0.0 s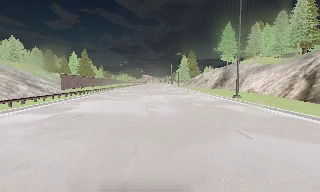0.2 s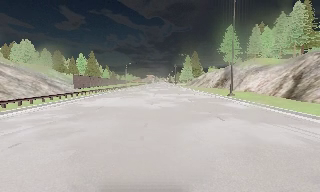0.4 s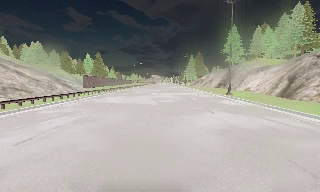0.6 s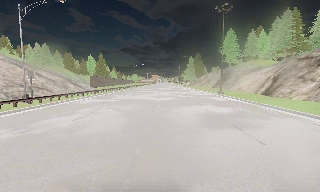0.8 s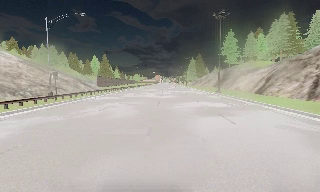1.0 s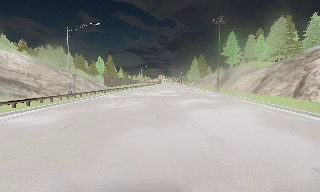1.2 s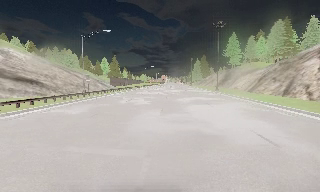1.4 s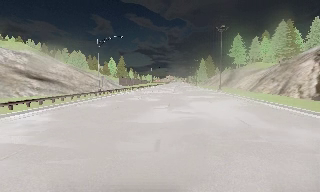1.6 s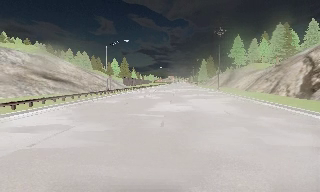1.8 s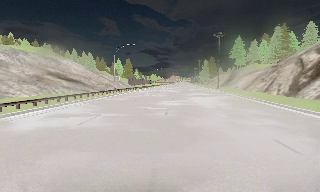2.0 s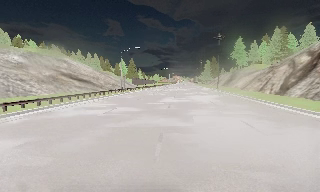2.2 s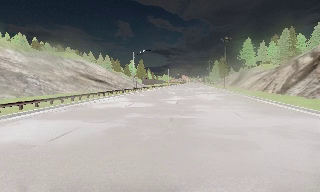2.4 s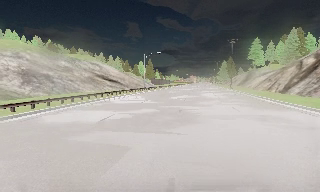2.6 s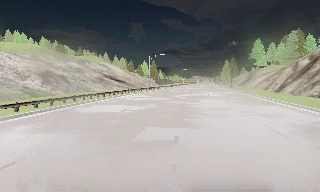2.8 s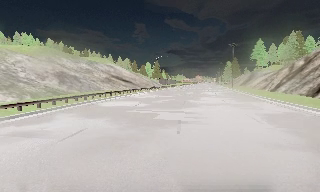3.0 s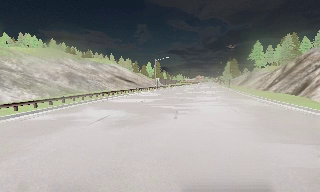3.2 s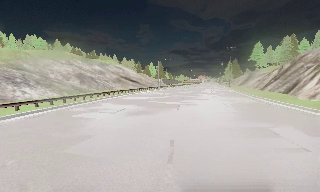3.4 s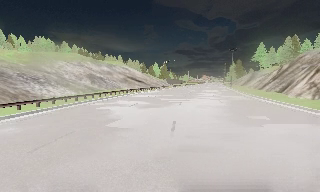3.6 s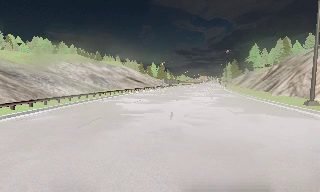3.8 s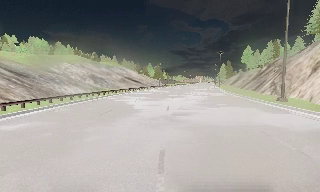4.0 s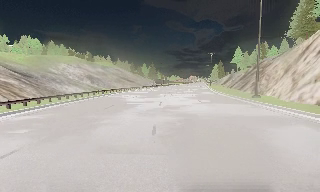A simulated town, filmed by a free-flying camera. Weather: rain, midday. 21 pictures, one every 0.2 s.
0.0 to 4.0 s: The scene slides to the right, as the camera pans about 15 degrees to its left. It travels backward, about 45 m, so what stands in front gets smaller.
The film runs forward here.
